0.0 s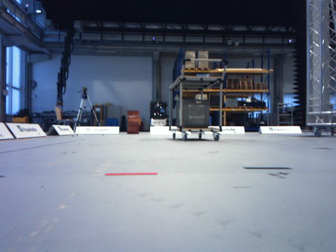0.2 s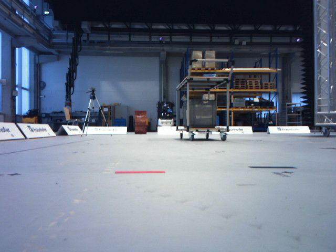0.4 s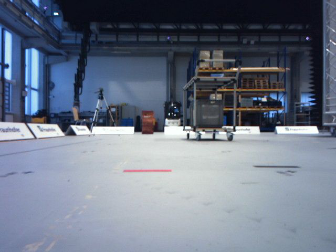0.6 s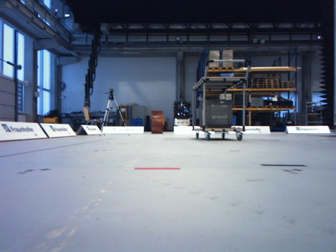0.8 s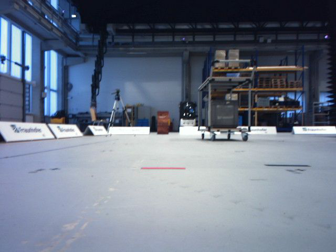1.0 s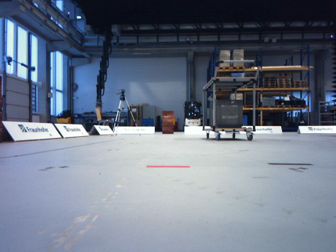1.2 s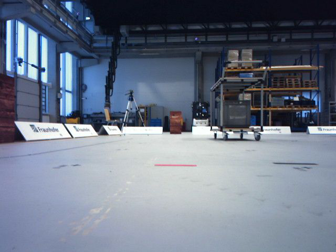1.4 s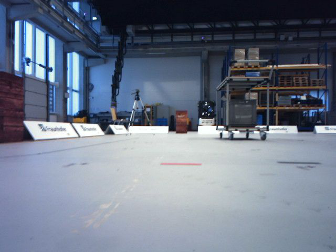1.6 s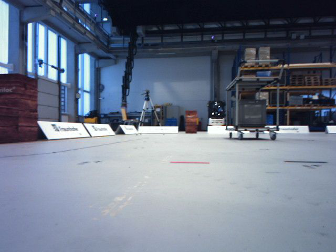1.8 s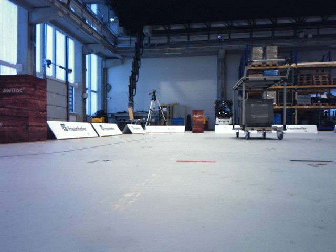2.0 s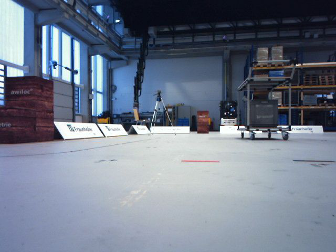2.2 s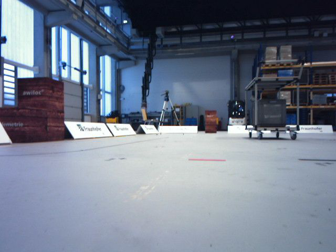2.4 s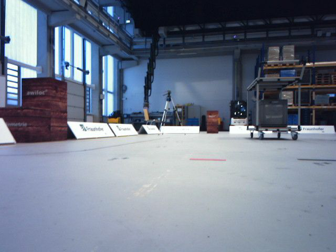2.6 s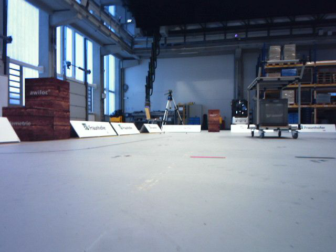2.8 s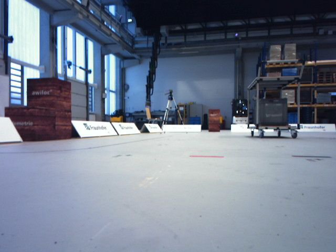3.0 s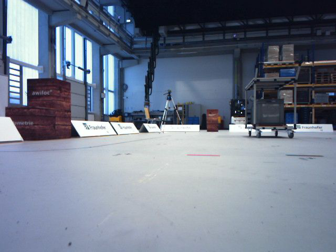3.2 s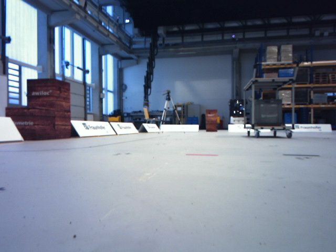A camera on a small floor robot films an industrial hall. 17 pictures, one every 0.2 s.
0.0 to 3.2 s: The camera pans to its left, which is counterclockwise from overhead, by about 15 degrees. It travels backward, about 0.6 m, so what stands in front gets smaller.
The film runs backward here.
